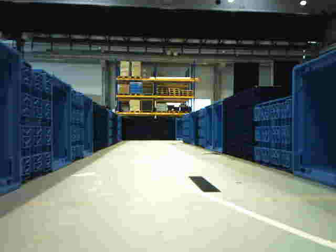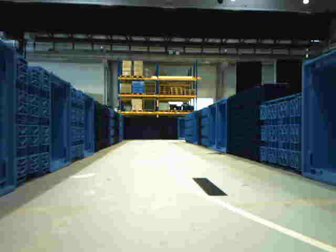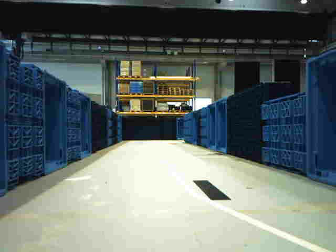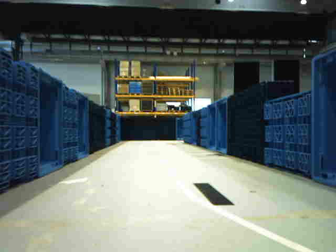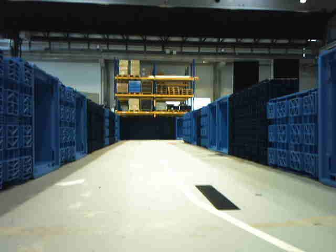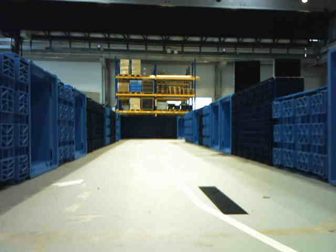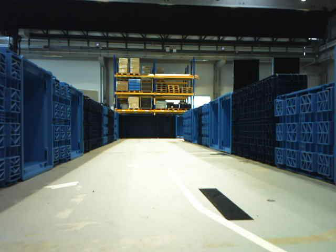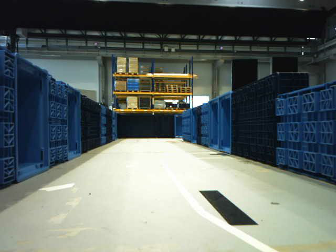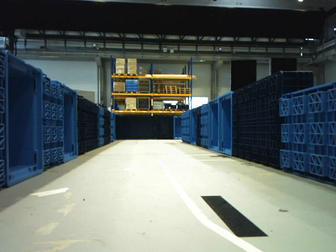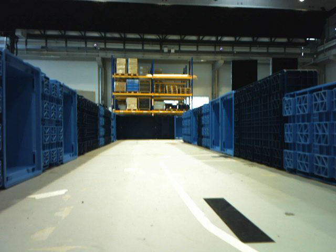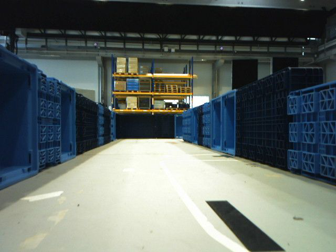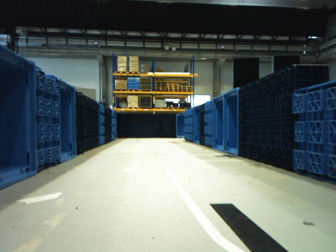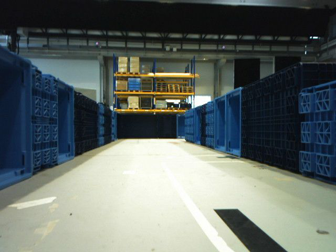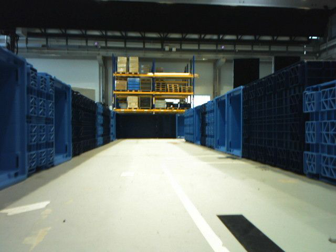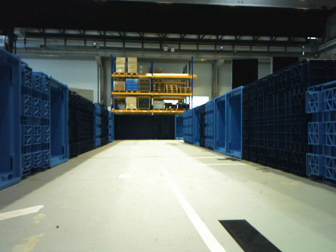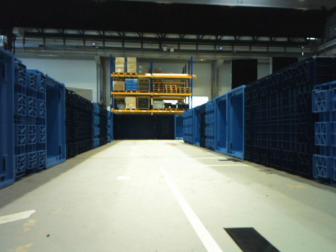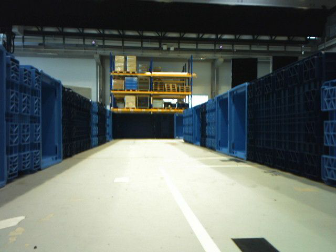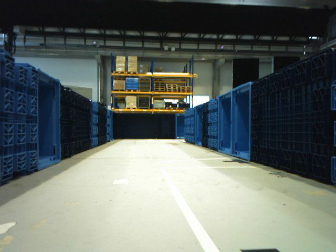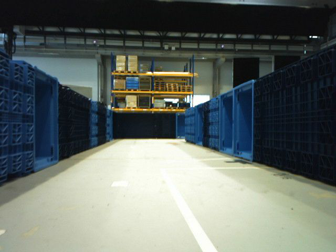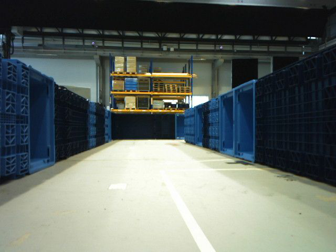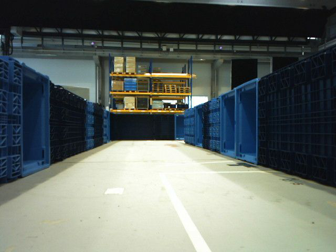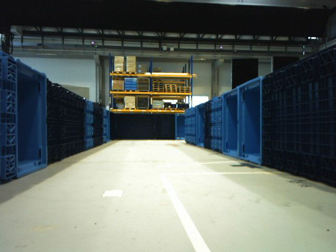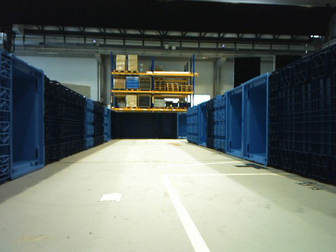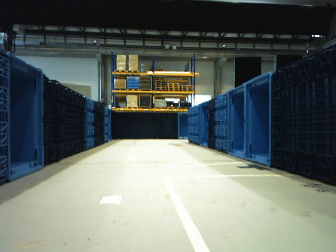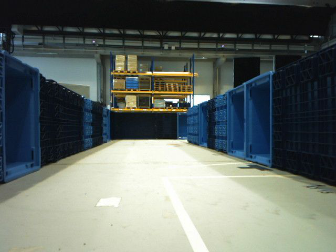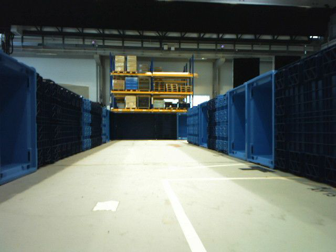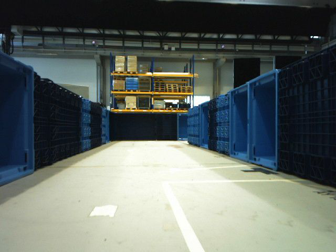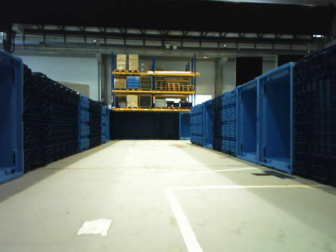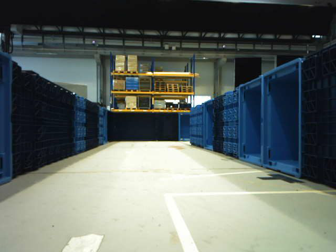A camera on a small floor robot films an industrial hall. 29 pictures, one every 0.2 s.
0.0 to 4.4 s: The camera travels forward, about 0.9 m, so what stands in front looms larger.
4.4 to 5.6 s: The camera travels forward, about 0.2 m, so what stands in front looms larger. It gains speed.
The film runs forward here.
